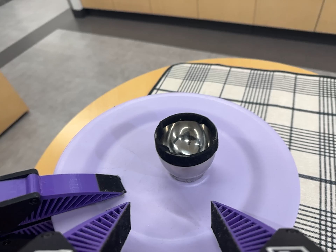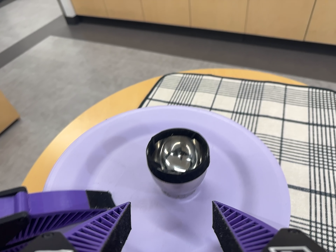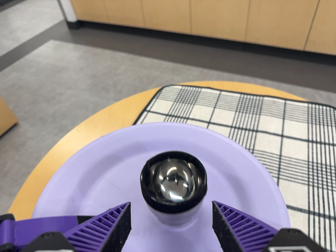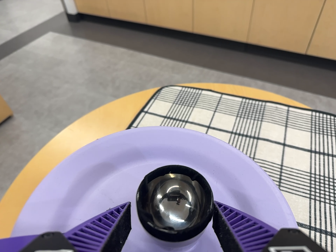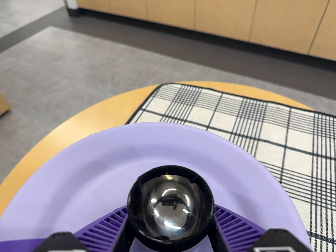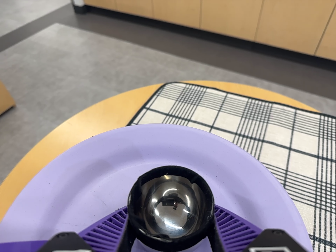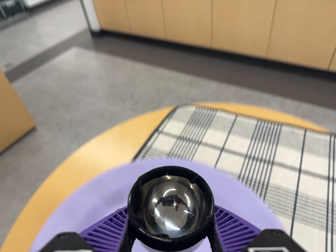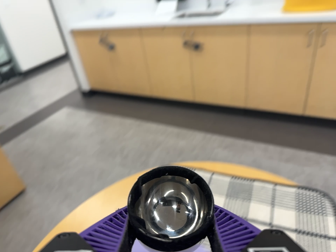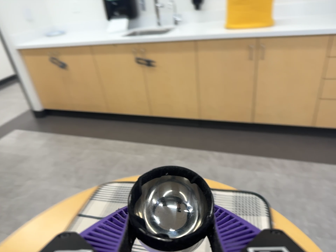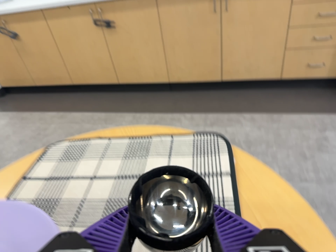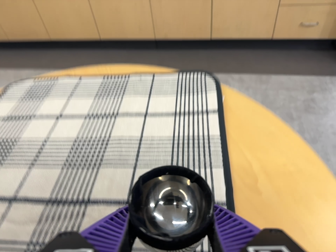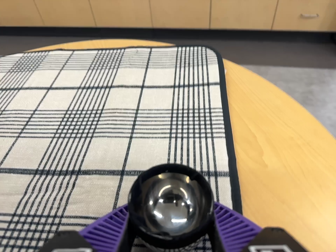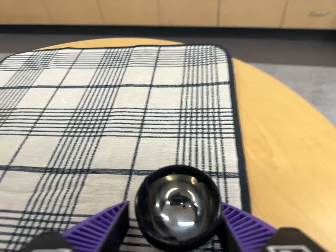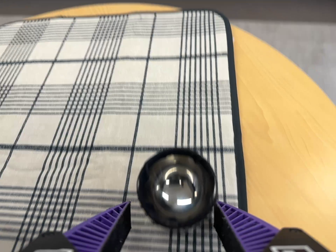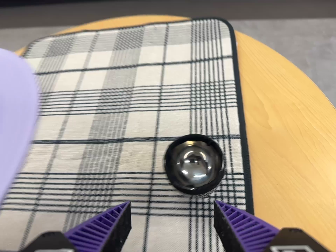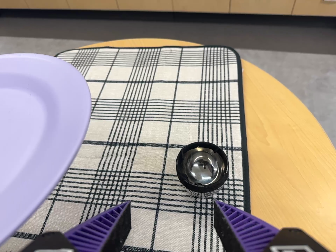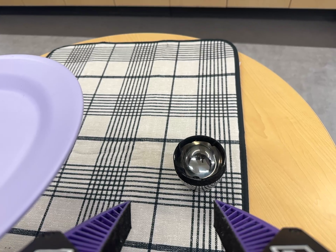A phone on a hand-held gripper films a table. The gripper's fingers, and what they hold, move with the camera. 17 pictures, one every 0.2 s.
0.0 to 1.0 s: The camera travels toward the top of its view and forward, about 7 cm, so close, fixed things drift downward.
1.0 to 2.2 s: The scene slides to the left, as the camera pans about 15 degrees to its right. It travels to its right, toward the bottom of its view and forward, about 22 cm, so close, fixed things drift to the left. It rolls about its line of sight by about 10 degrees, and the scene rotates counterclockwise.
2.2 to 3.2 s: The camera travels backward, about 12 cm, so what stands in front gets smaller.
The film runs forward here.
